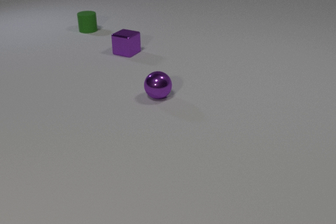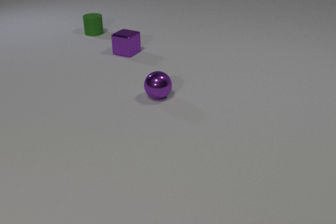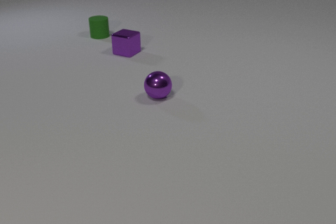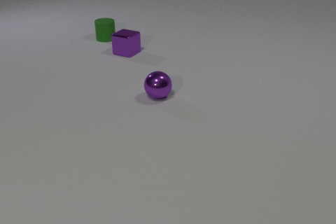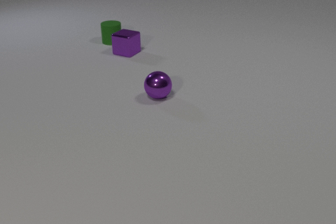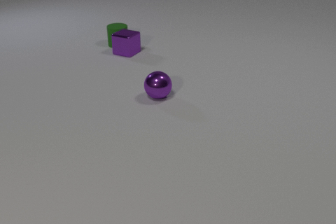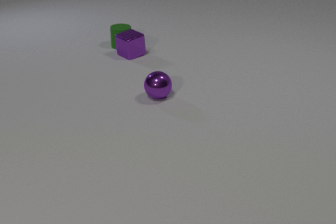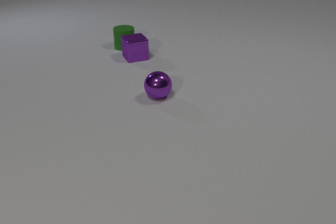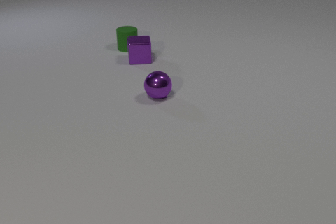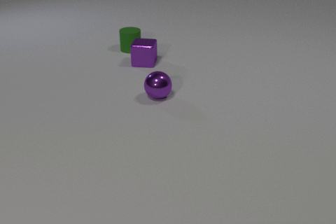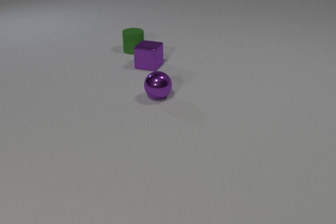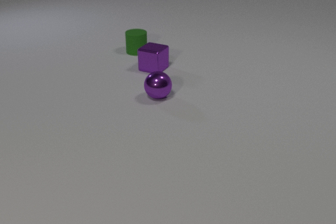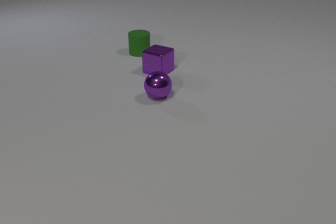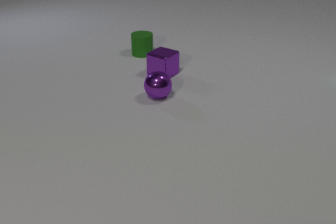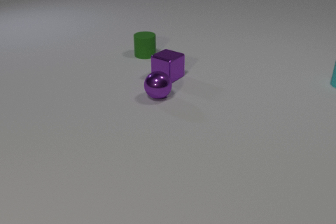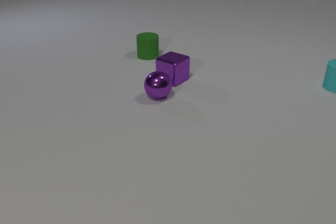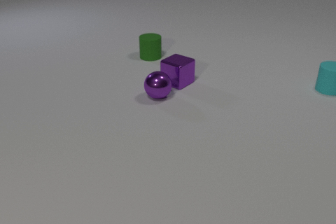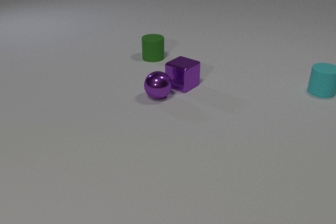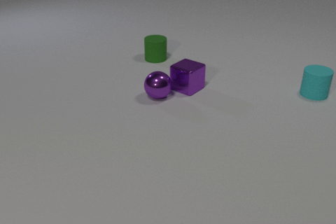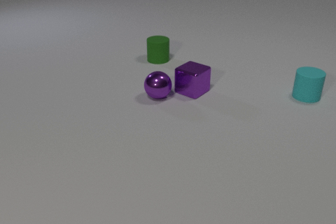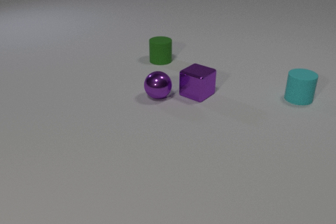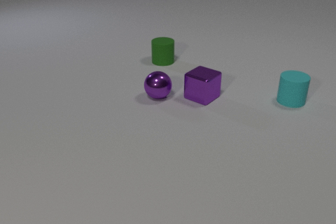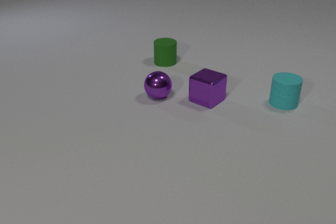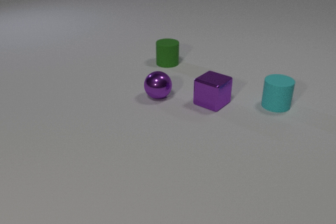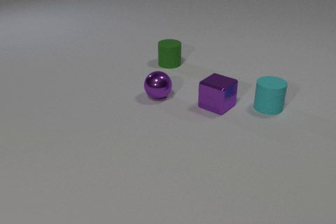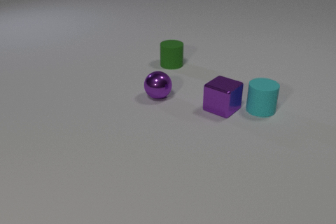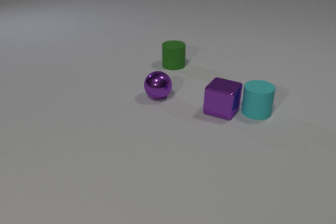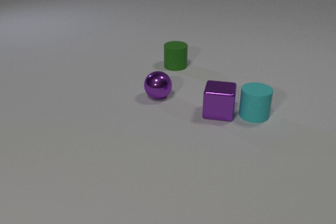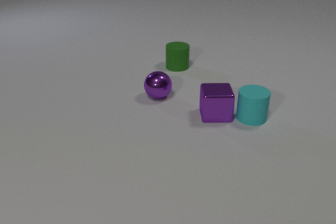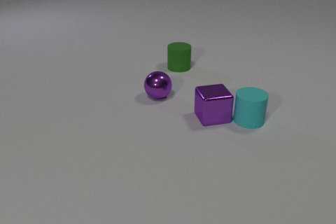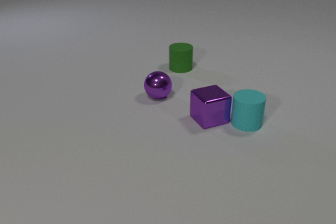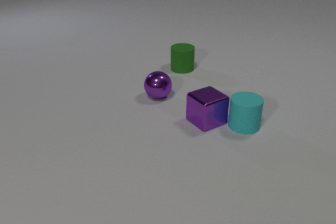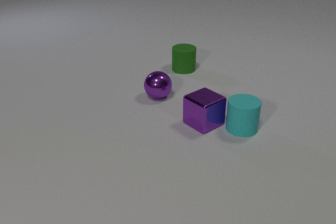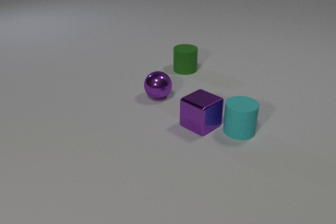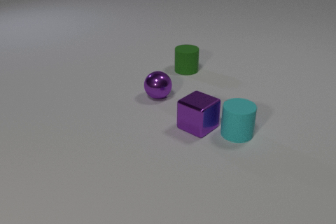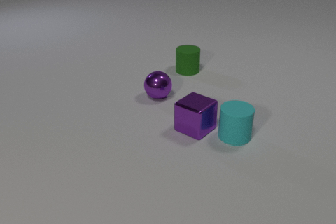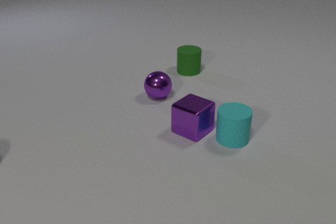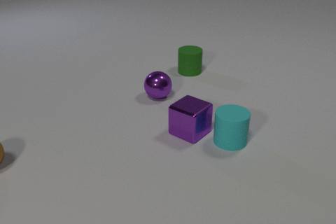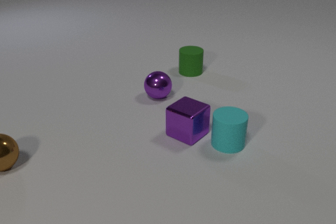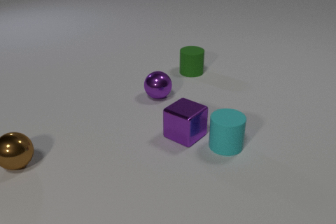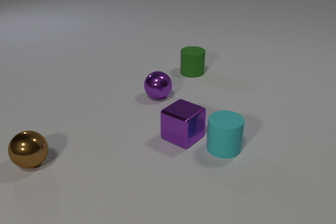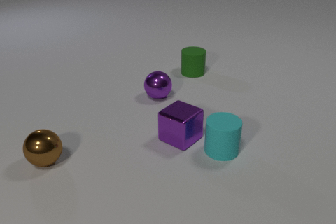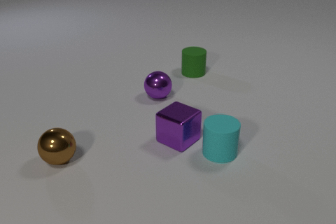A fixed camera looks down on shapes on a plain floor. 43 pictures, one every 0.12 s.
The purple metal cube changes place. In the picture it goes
toward the camera.
The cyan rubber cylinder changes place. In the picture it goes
toward the camera.
0.00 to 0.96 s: The green rubber cylinder slides toward the camera and to the right. The purple metal cube slides toward the camera and to the right, spins so that its near face slides to the left, clockwise seen from above. The green rubber cylinder and the purple metal cube collide.
0.96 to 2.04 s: The green rubber cylinder slides toward the camera and to the right. The purple metal cube slides toward the camera and to the right, spins clockwise seen from above by about 45 degrees, its near face sliding to the left. The cyan rubber cylinder comes in at the right edge, slides toward the camera and to the left.
2.04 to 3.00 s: The green rubber cylinder slides to the right and toward the camera. The purple metal cube slides toward the camera and to the right. The cyan rubber cylinder slides toward the camera and to the left.
3.00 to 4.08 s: The green rubber cylinder slides to the right and toward the camera. The purple metal cube slides toward the camera and to the left, spins so that its near face slides to the right, counterclockwise seen from above. The cyan rubber cylinder slides toward the camera and to the left. The purple metal cube and the cyan rubber cylinder collide.
4.08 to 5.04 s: The green rubber cylinder slides to the right and toward the camera. The purple metal cube slides toward the camera and to the left. The cyan rubber cylinder slides toward the camera and to the left. The brown metal sphere comes in at the left edge, rolls to the right.
How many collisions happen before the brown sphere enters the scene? 2.
How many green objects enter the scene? 0.
How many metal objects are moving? 2.
